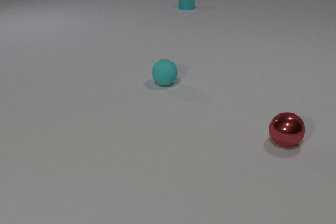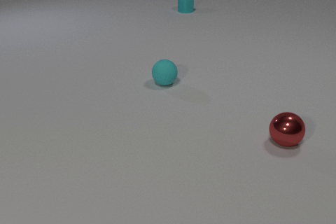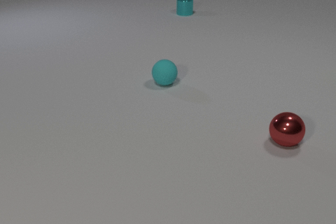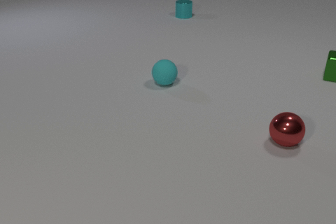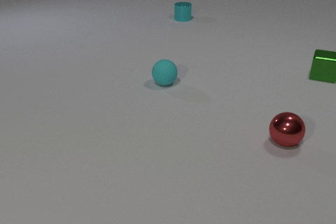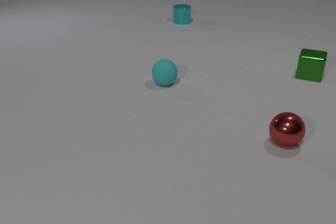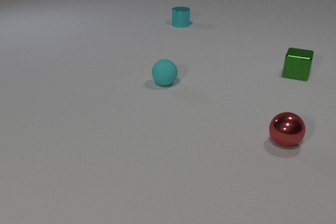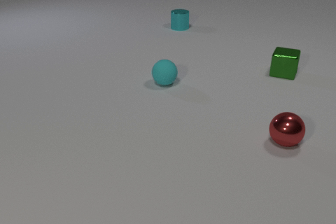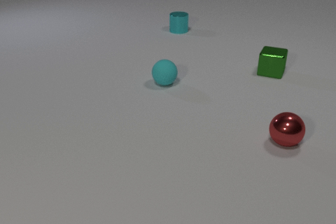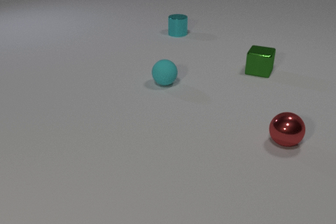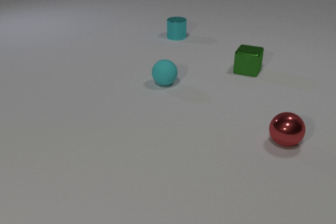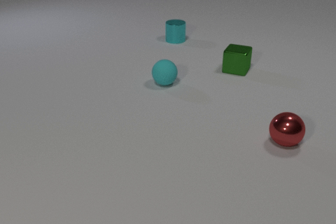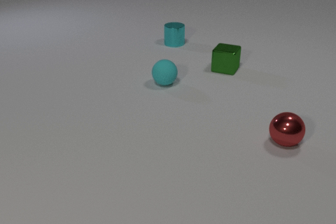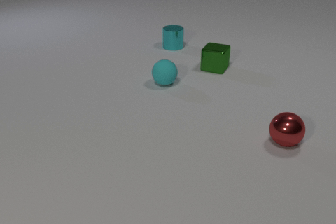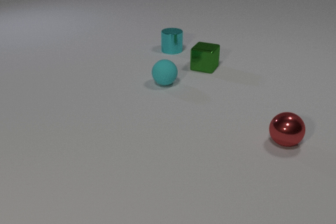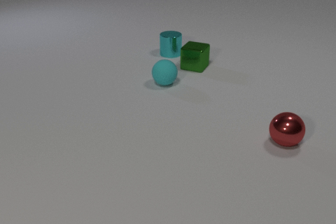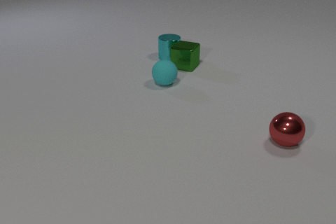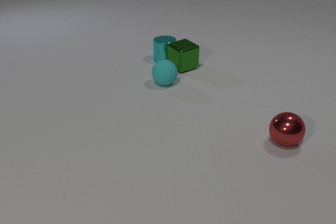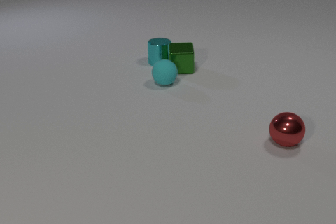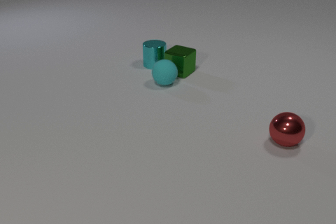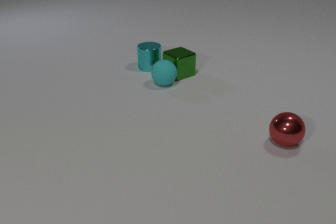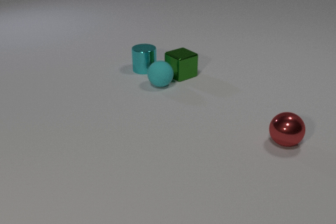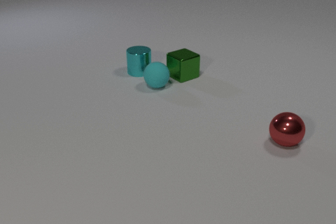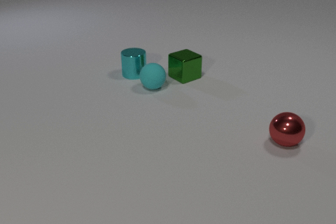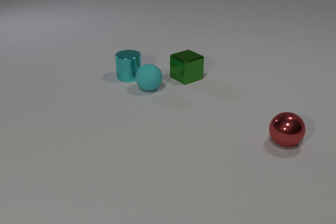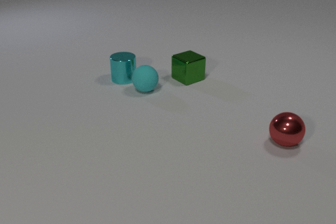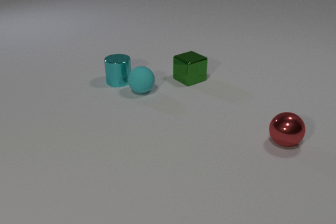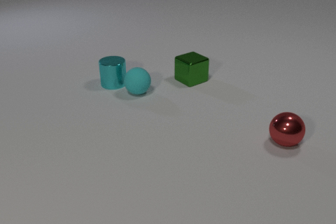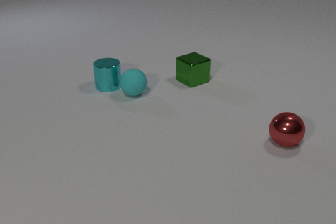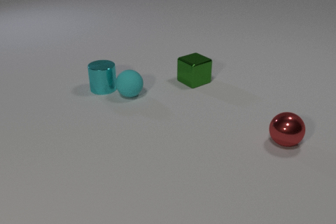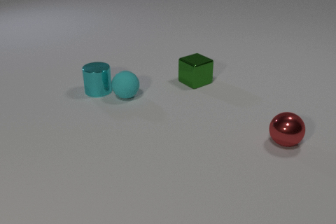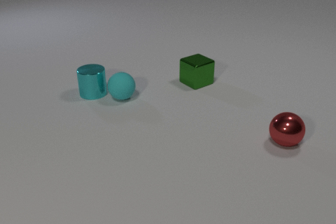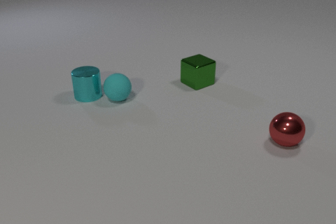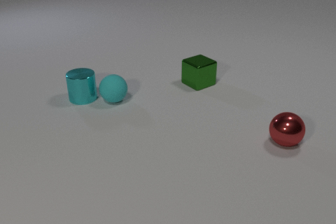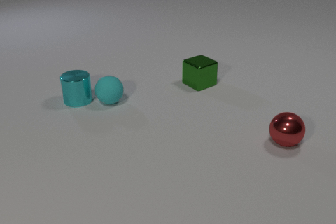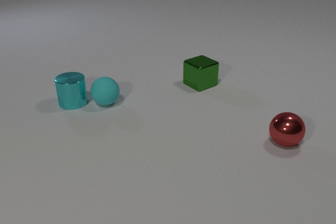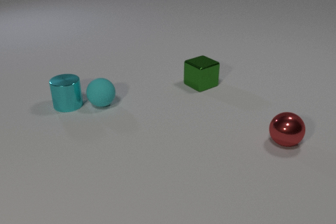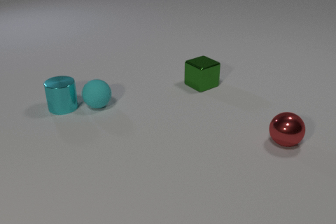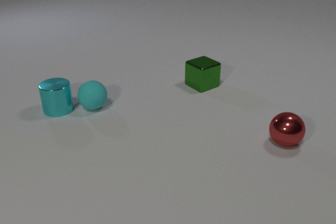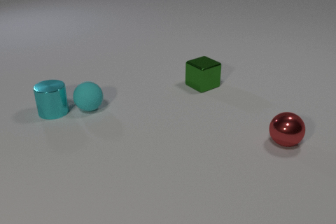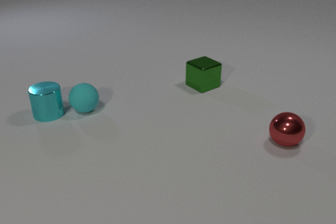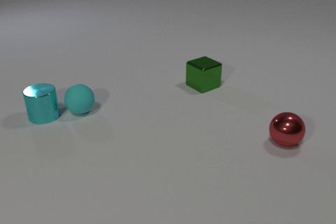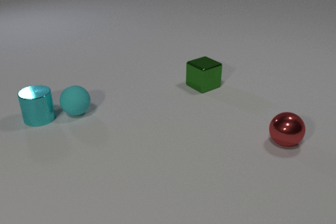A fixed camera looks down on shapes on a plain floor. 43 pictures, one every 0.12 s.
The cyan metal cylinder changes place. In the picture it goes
toward the camera.
The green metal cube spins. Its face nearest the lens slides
to the left.
0.00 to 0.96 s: The green metal cube comes in at the right edge, slides to the left. The cyan metal cylinder slides toward the camera.
0.96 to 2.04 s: The green metal cube slides to the left, spins so that its near face slides to the left, clockwise seen from above. The cyan metal cylinder slides toward the camera. The green metal cube and the cyan metal cylinder collide.
2.04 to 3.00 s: The green metal cube slides toward the camera, spins so that its near face slides to the left, clockwise seen from above. The cyan metal cylinder slides toward the camera and to the left. The cyan rubber sphere rolls to the left and toward the camera. The green metal cube and the cyan rubber sphere collide.
3.00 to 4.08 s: The green metal cube slides toward the camera and to the right. The cyan metal cylinder slides to the left and toward the camera. The cyan rubber sphere rolls to the left and toward the camera.
4.08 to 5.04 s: The cyan metal cylinder slides to the left and toward the camera. The cyan rubber sphere rolls to the left and toward the camera.
How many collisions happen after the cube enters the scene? 2.
How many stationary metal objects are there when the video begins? 1.
What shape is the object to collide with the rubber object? cube.
